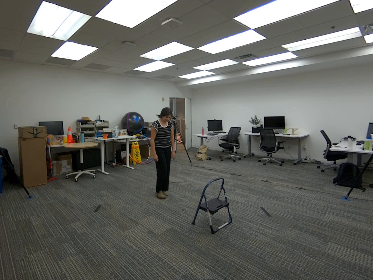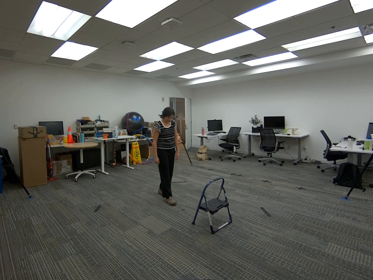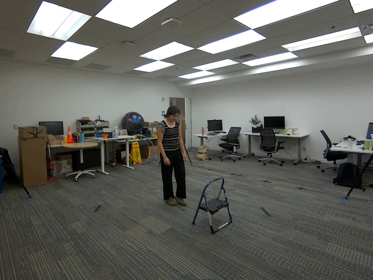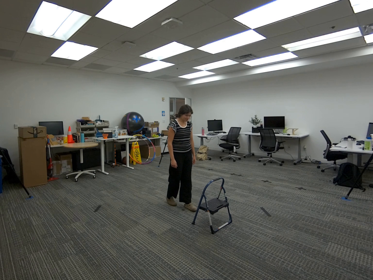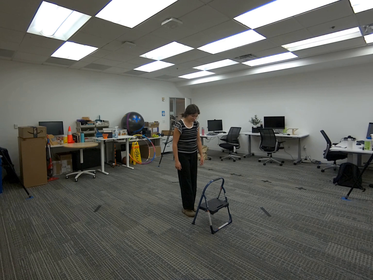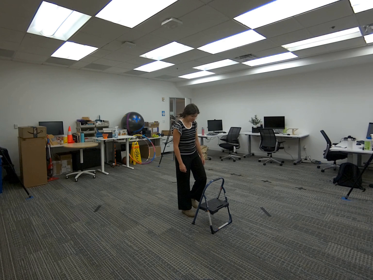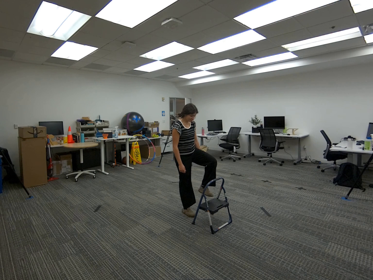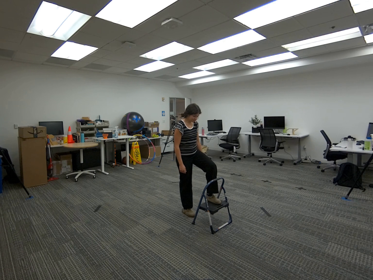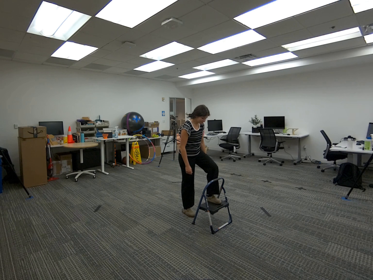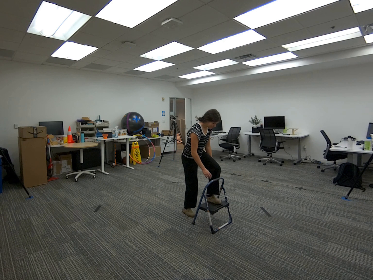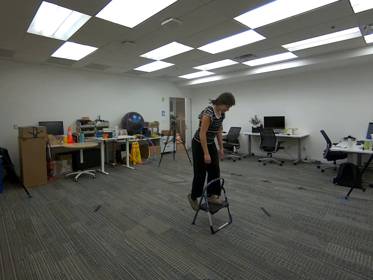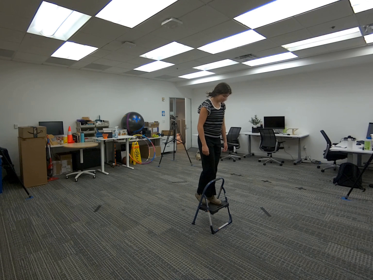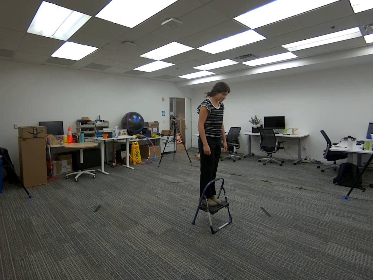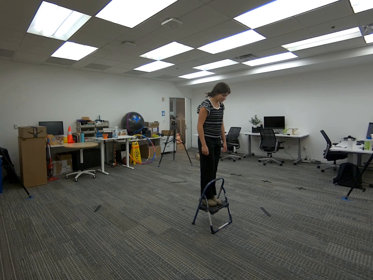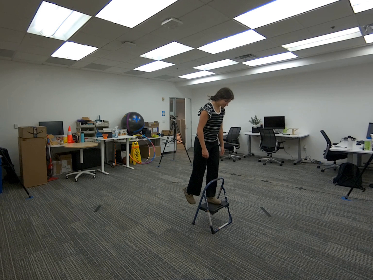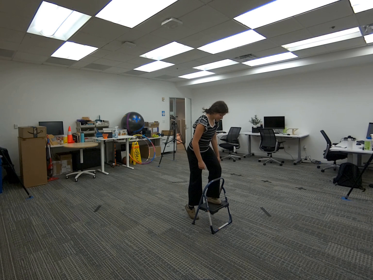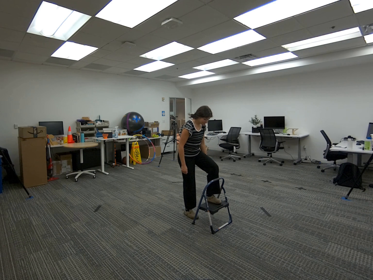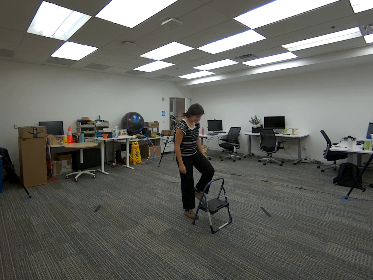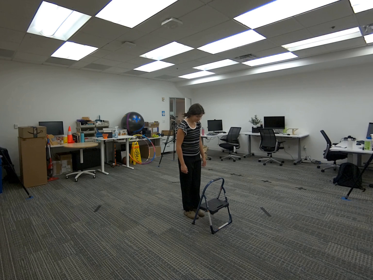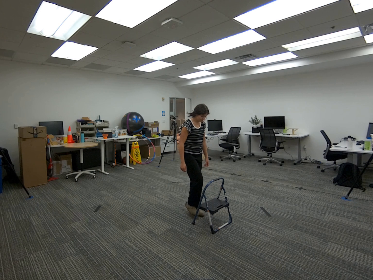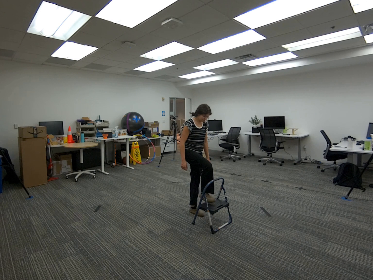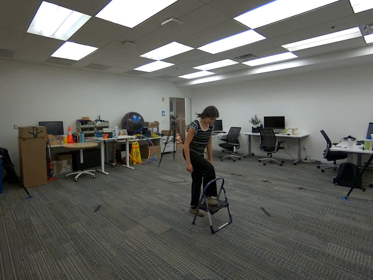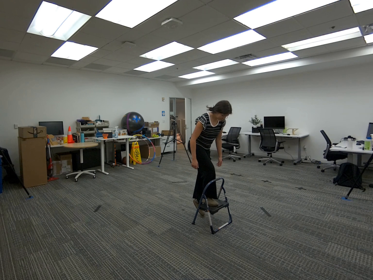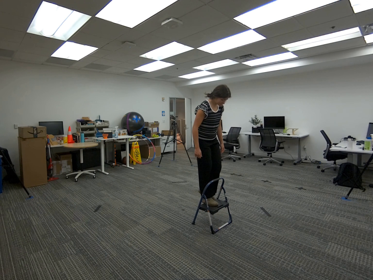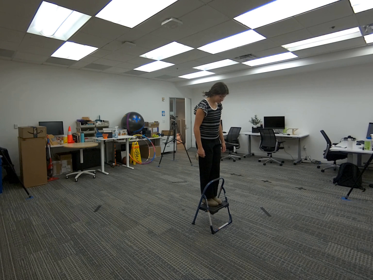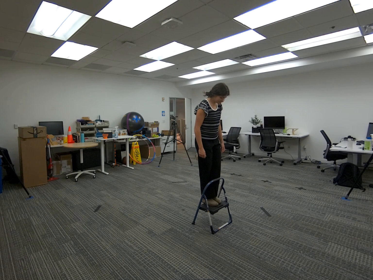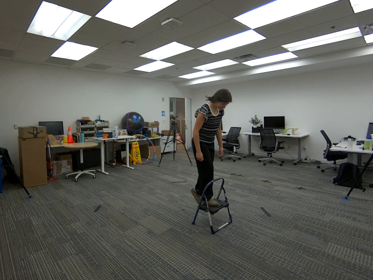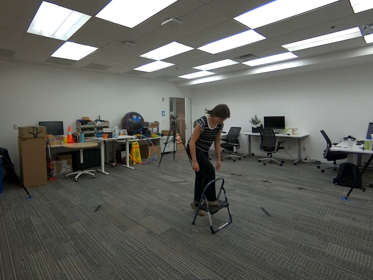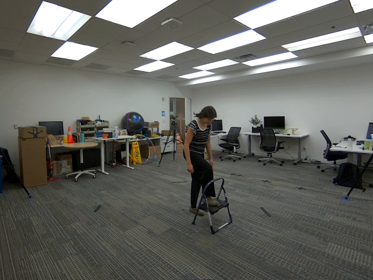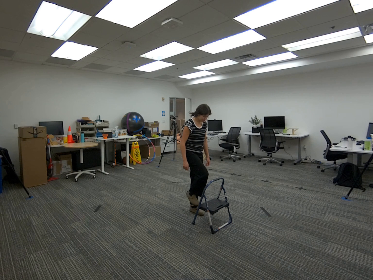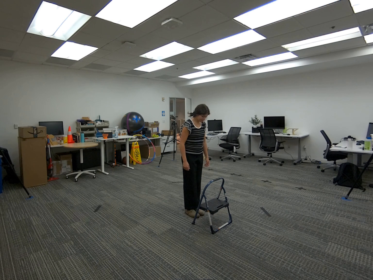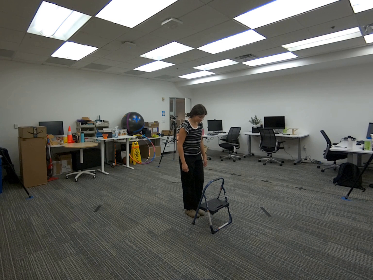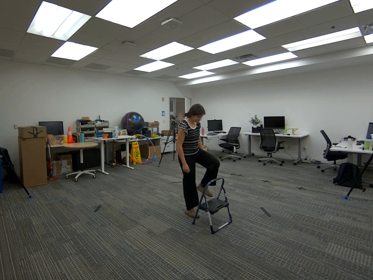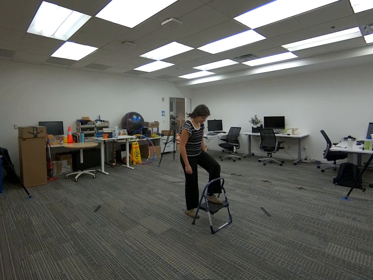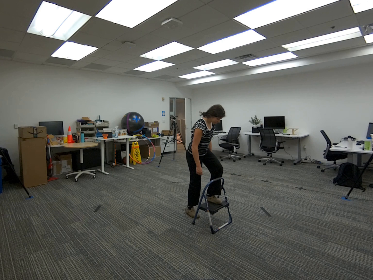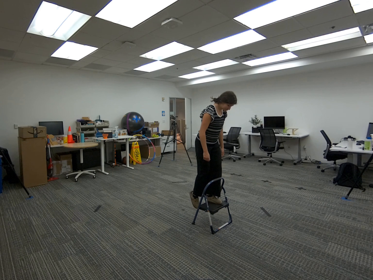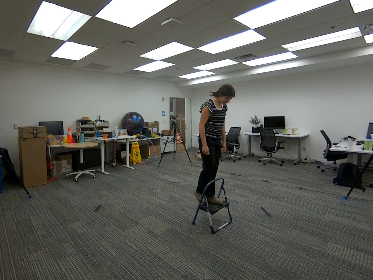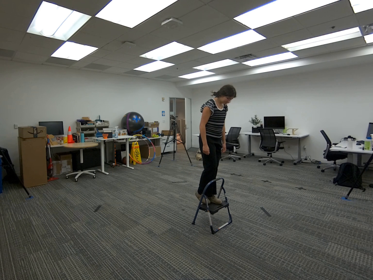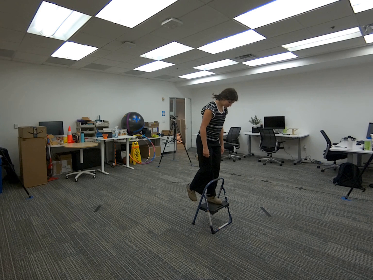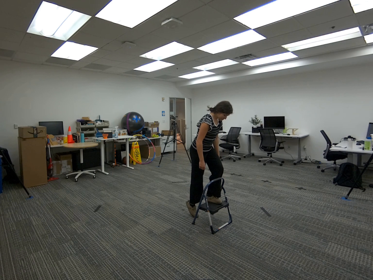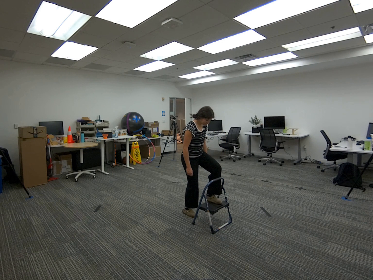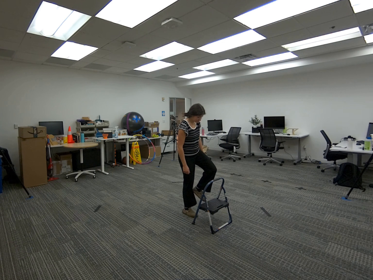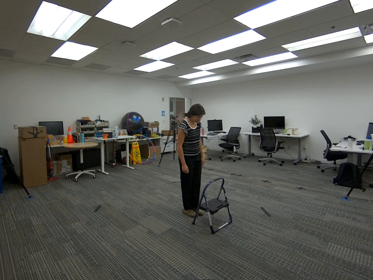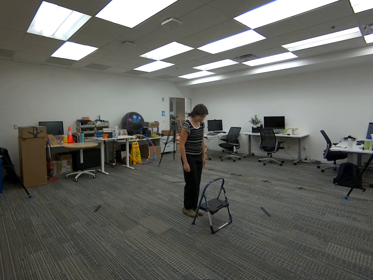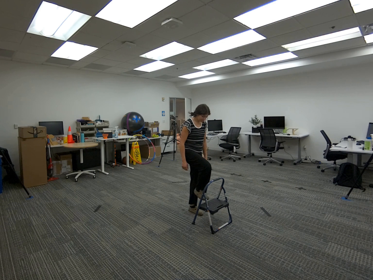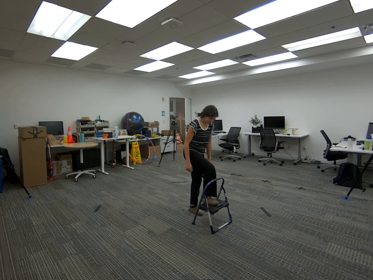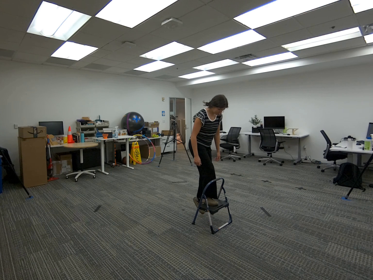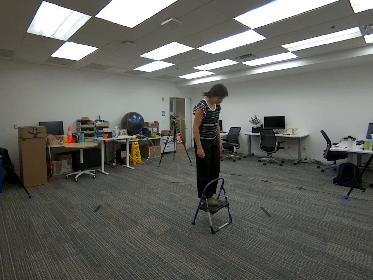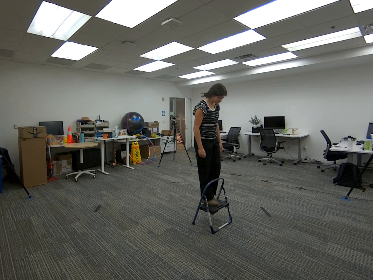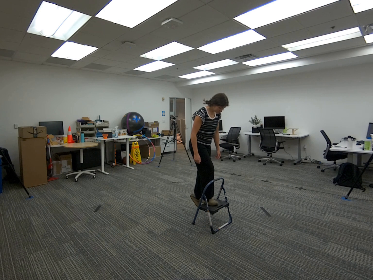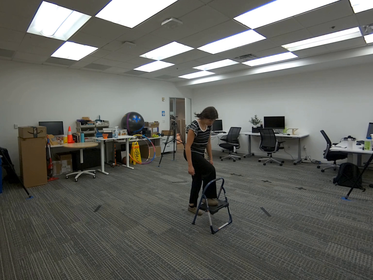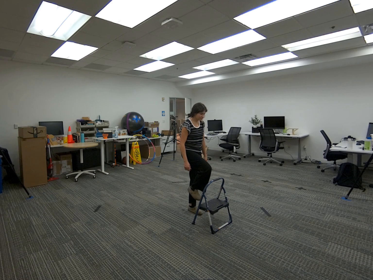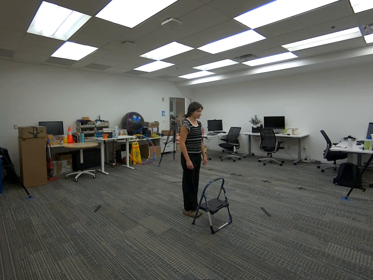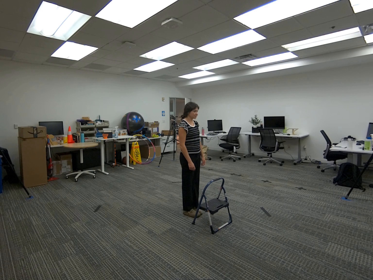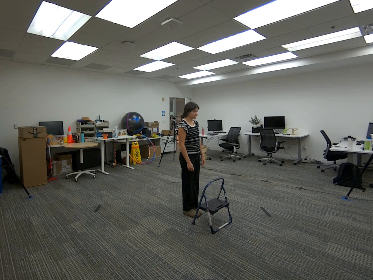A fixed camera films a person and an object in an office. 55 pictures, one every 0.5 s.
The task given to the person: Walk over to the step ladder and proceed to perform ~10 sec. of step ups slowly.
